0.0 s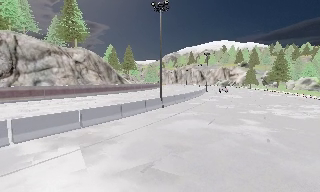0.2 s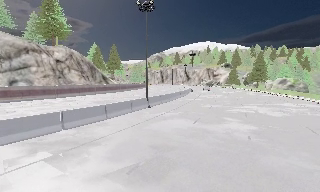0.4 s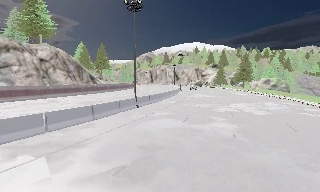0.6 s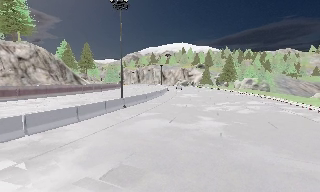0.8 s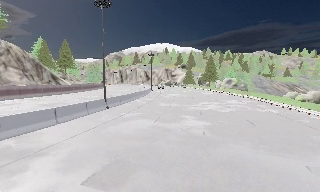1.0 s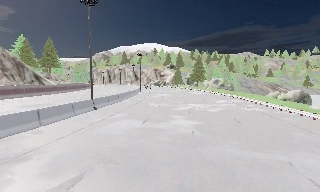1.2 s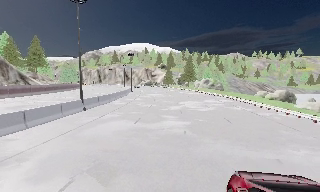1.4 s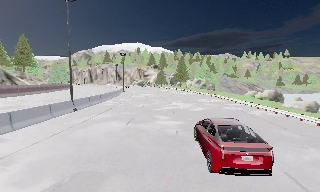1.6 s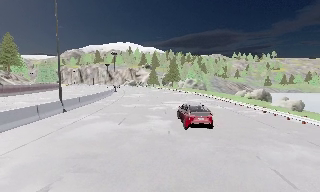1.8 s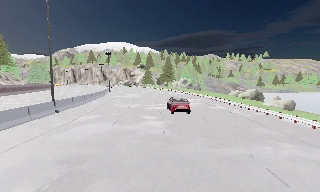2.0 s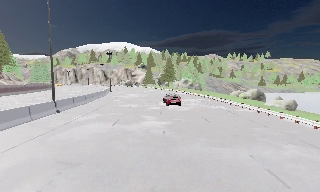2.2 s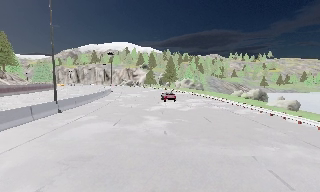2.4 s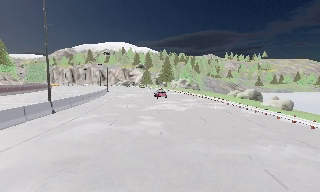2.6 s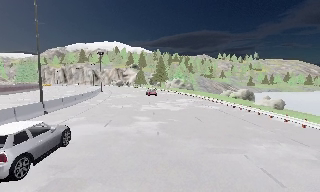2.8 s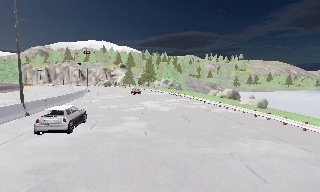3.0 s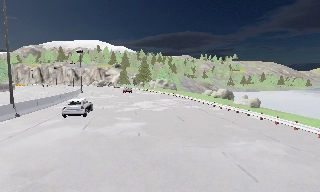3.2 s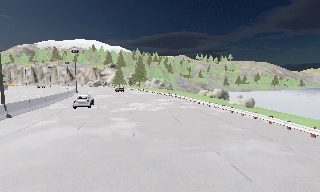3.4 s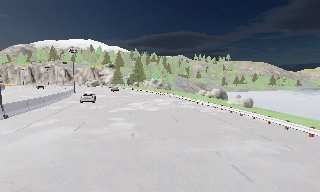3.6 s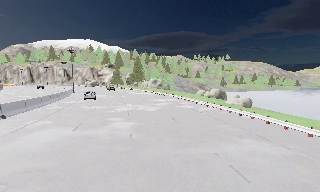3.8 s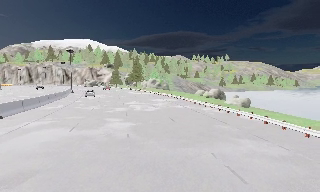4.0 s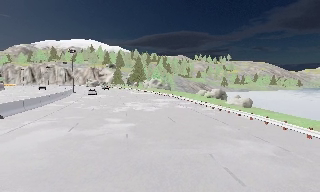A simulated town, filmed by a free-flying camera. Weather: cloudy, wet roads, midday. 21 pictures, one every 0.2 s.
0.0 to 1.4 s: The camera swings to its right by about 30 degrees, and the scene slides to the left.
1.4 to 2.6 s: The camera shifts only a little, or ends up much as it began.
2.6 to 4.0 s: The camera travels to its right, about 0.5 m, so close, fixed things drift to the left.
The film runs forward here.
